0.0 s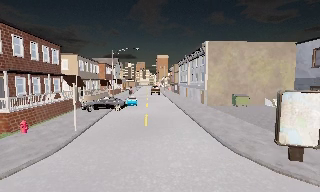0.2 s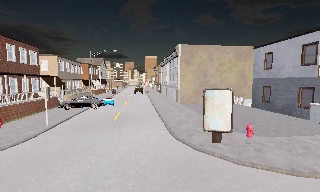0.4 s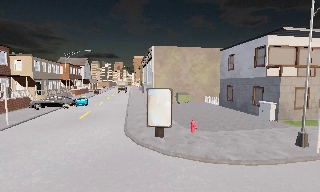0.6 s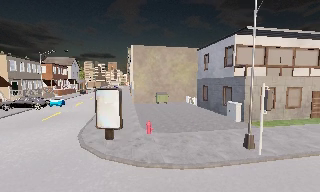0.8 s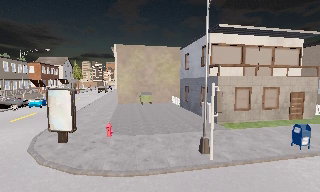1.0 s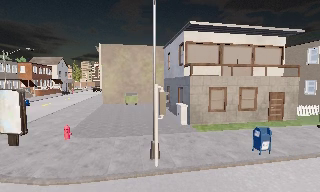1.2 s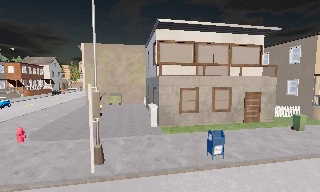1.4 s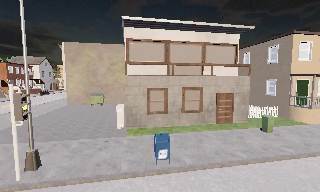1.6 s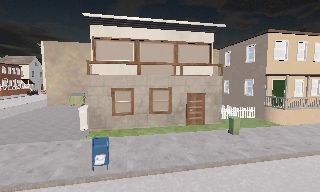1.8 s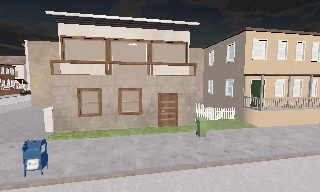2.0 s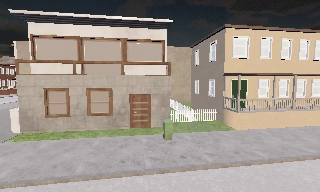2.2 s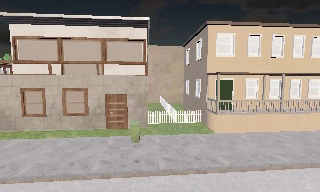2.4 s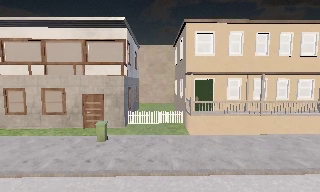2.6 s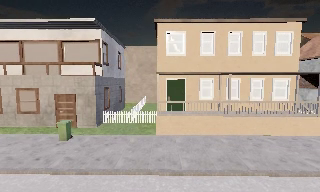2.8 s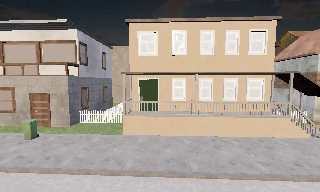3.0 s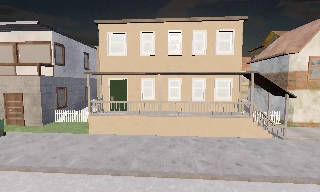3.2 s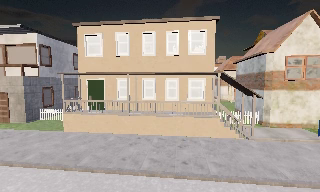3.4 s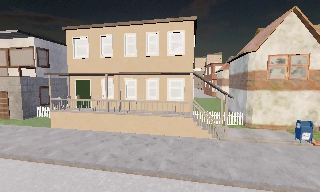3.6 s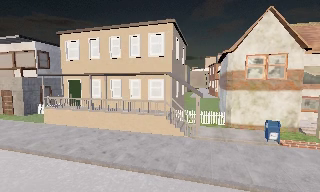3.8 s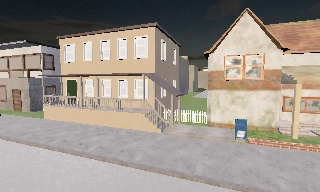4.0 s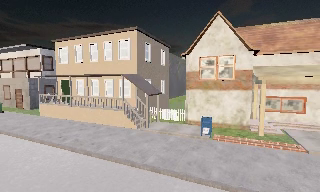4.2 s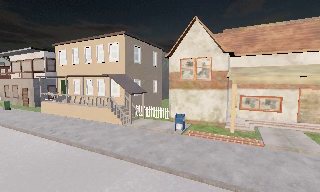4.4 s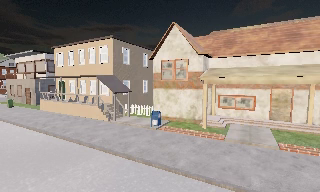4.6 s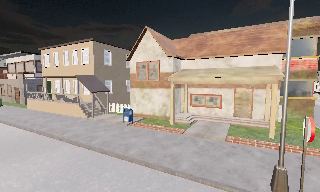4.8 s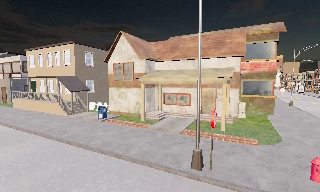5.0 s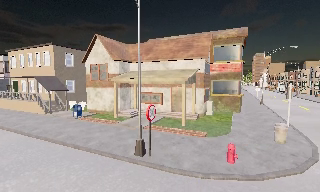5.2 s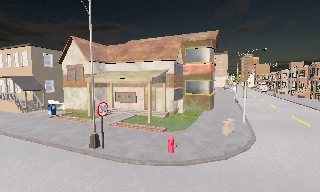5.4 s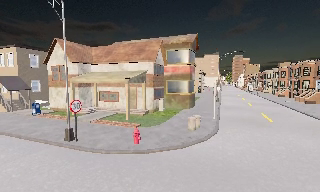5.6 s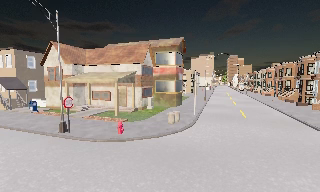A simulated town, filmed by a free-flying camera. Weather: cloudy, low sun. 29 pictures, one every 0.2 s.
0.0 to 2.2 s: The camera travels to its right, about 25 m, so close, fixed things drift to the left.
2.2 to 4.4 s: The camera pans to its left, which is counterclockwise from overhead, by about 35 degrees. It travels to its right, about 25 m, so close, fixed things drift to the left.
4.4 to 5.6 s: The camera travels to its right and backward, about 13 m, so close, fixed things drift to the left.
The film runs forward here.
